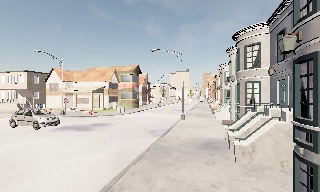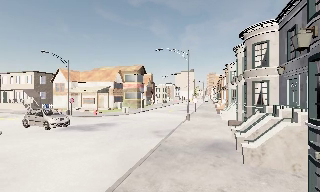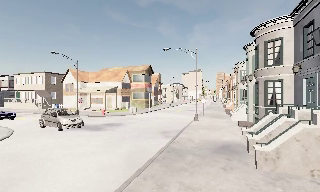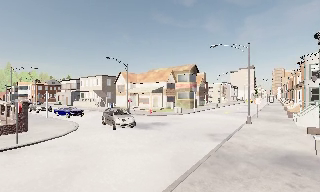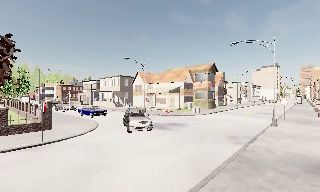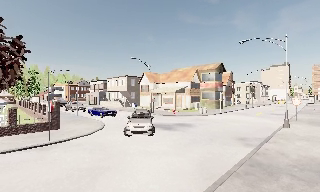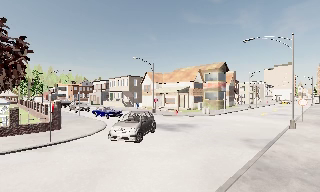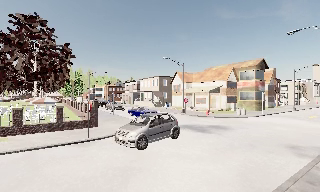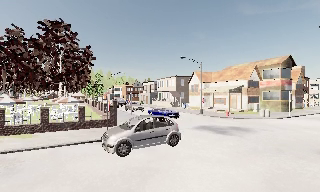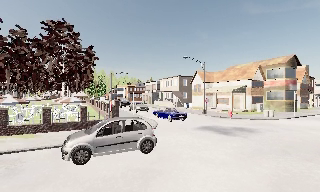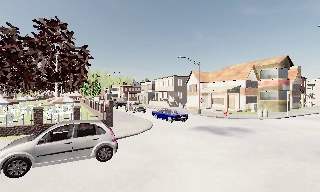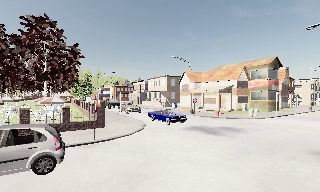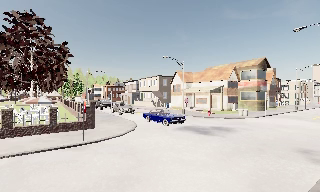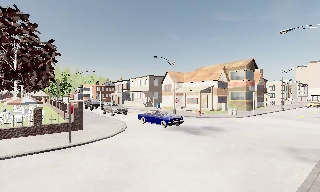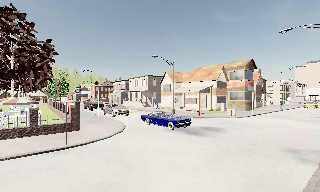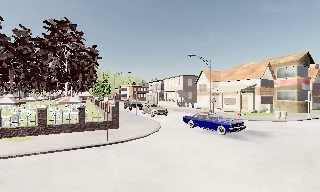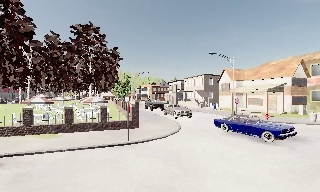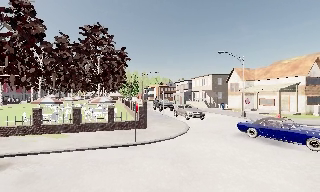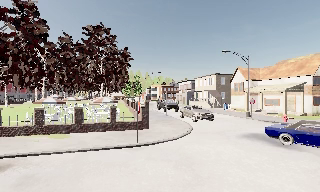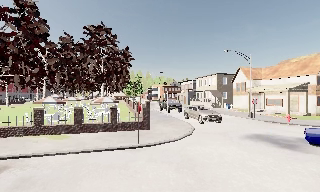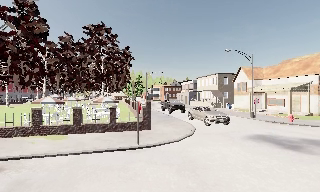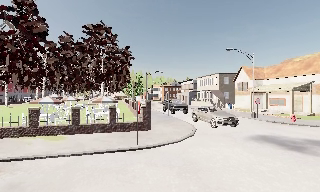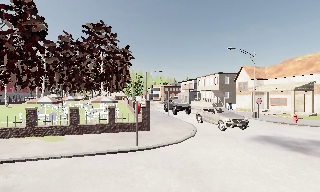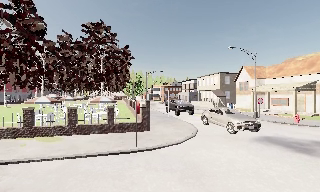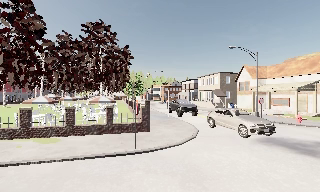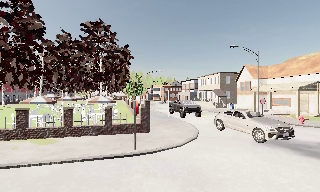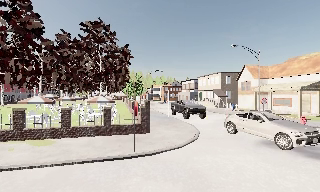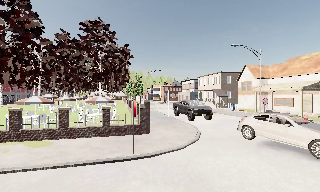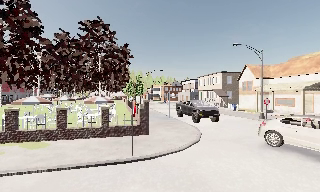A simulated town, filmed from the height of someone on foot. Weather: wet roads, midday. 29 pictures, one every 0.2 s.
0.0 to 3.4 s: The camera pans to its left, which is counterclockwise from overhead, by about 60 degrees. It travels forward, about 3 m.
3.4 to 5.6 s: The camera travels forward, about 2.5 m, so what stands in front looms larger.
The film runs forward here.
